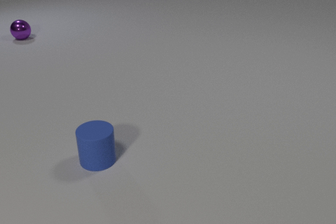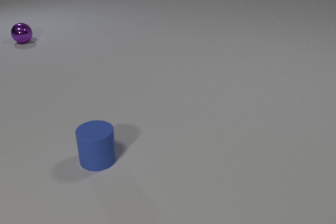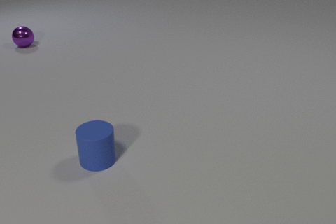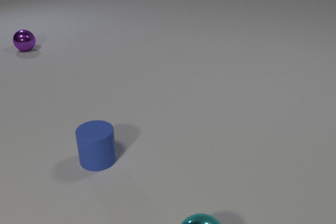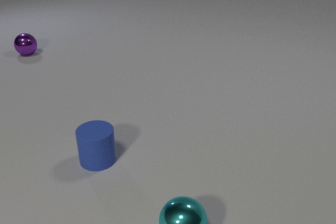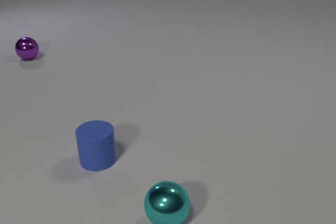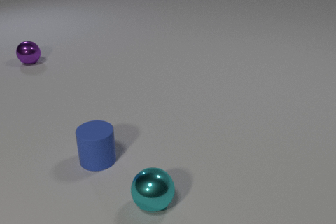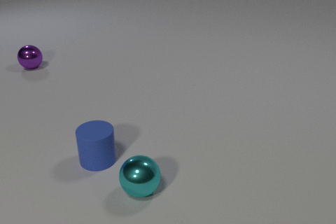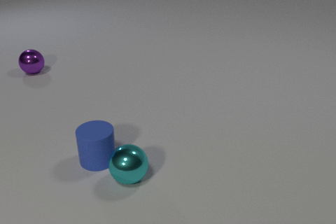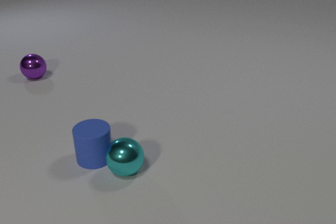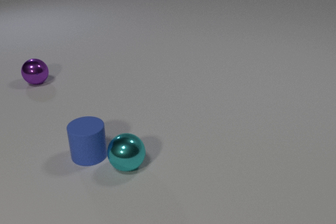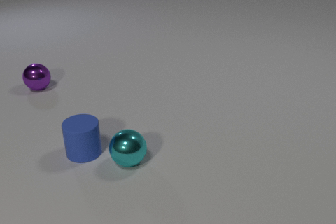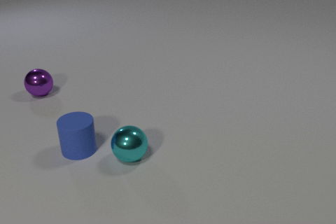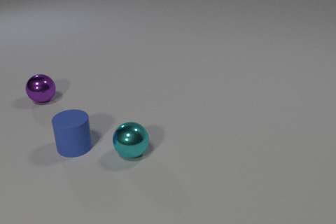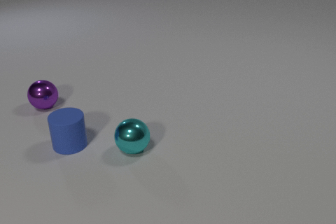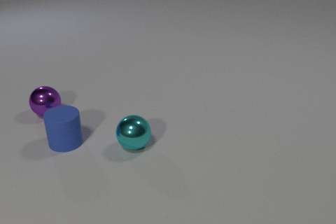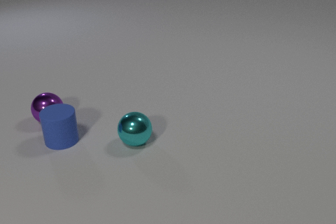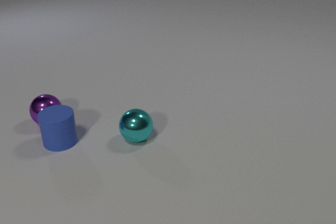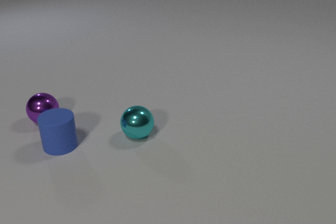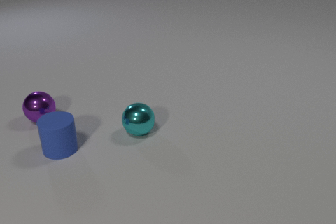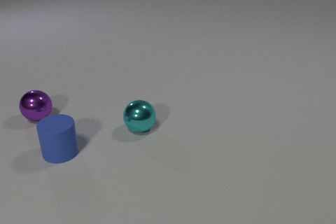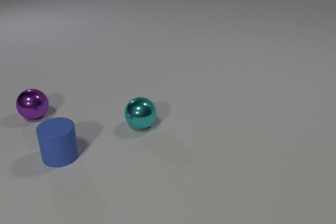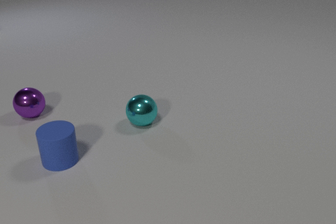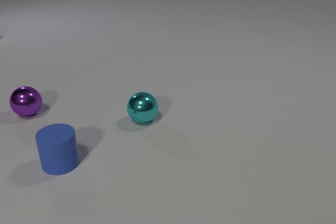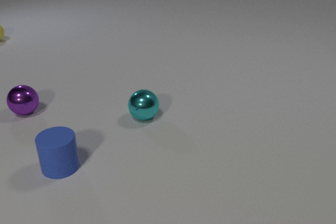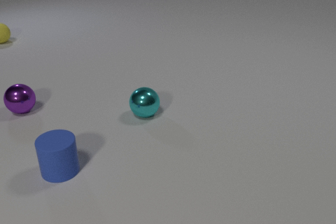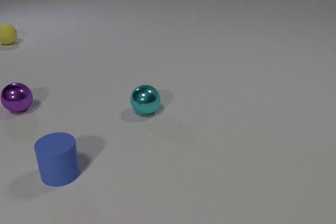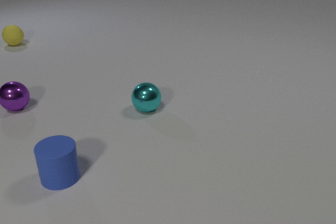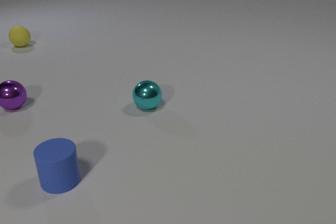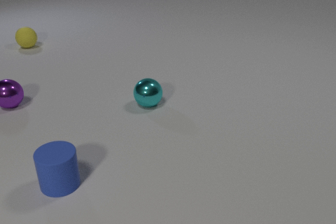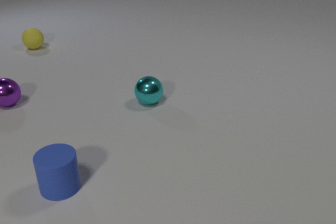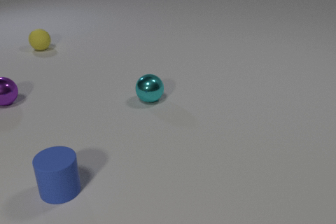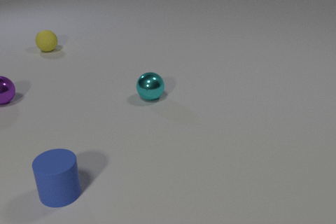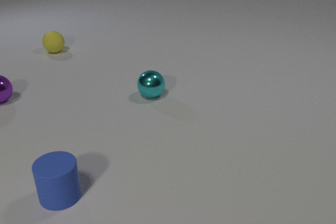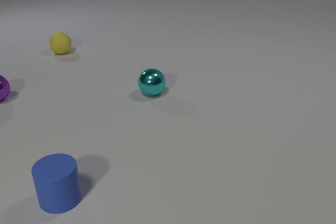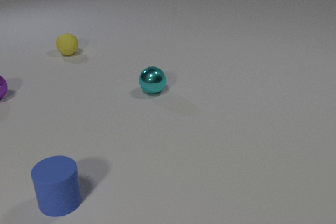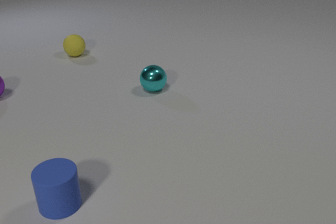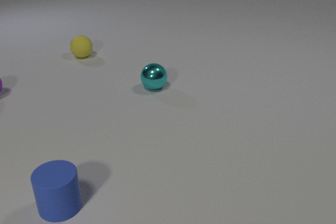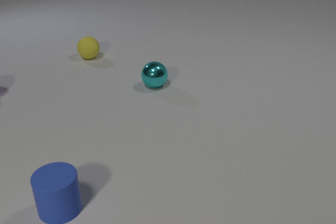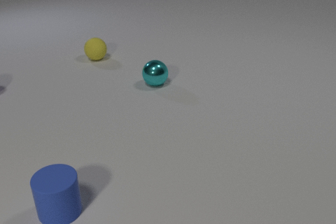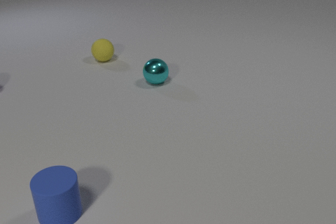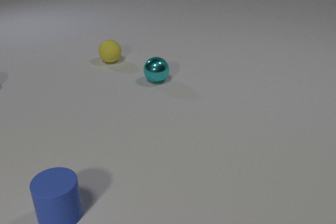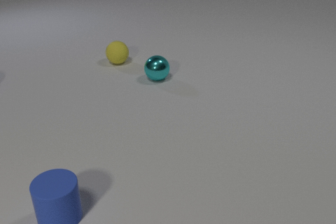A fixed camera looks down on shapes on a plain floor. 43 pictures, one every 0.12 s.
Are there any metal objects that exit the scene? yes.
How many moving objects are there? 4.
How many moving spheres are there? 3.
0.00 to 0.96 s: The cyan metal sphere comes in at the bottom edge, rolls away from the camera and to the left. The purple metal sphere rolls toward the camera.
0.96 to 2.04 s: The cyan metal sphere rolls away from the camera. The blue rubber cylinder slides away from the camera and to the left. The purple metal sphere rolls toward the camera. The cyan metal sphere and the blue rubber cylinder collide. The blue rubber cylinder and the purple metal sphere collide.
2.04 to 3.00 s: The cyan metal sphere rolls away from the camera. The blue rubber cylinder slides toward the camera. The yellow rubber sphere comes in at the left edge, rolls toward the camera and to the right. The purple metal sphere rolls away from the camera and to the left.
3.00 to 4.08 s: The cyan metal sphere rolls away from the camera. The blue rubber cylinder slides toward the camera. The yellow rubber sphere rolls to the right and toward the camera. The purple metal sphere rolls away from the camera and to the left.
4.08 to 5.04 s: The cyan metal sphere rolls away from the camera. The blue rubber cylinder slides toward the camera. The yellow rubber sphere rolls to the right and toward the camera. The purple metal sphere rolls away from the camera and to the left, leaves at the left edge.
